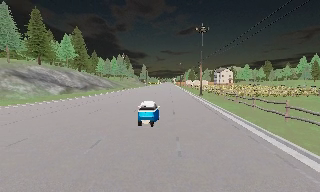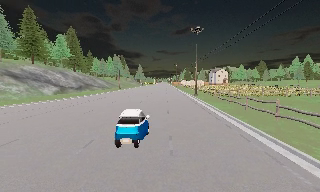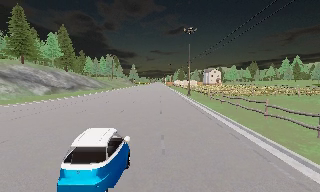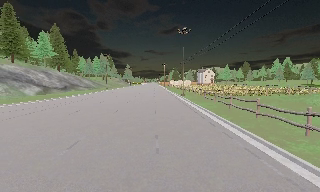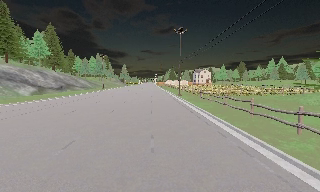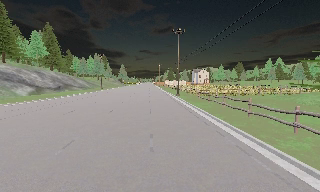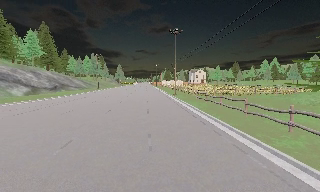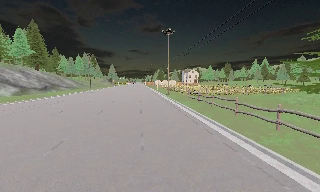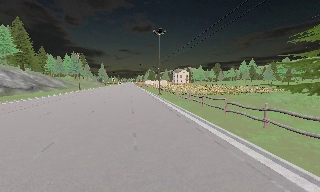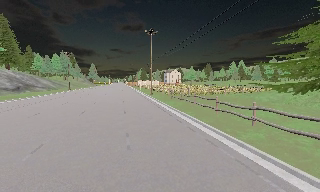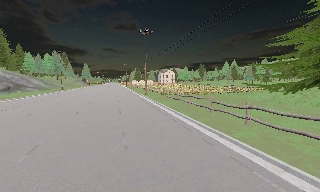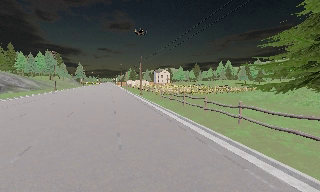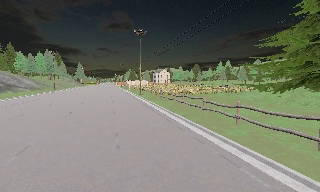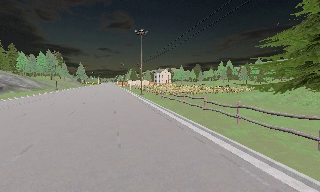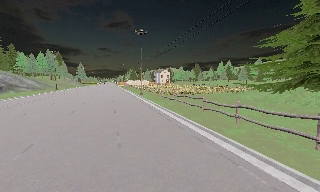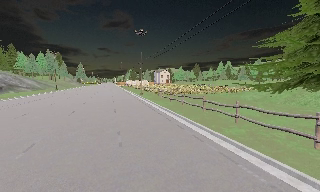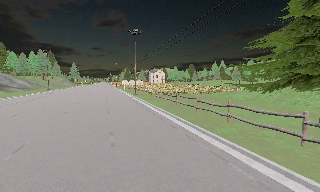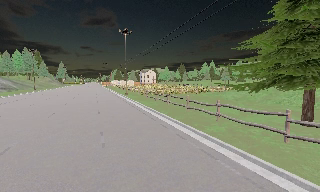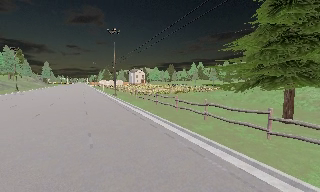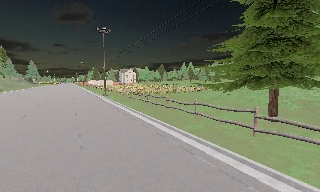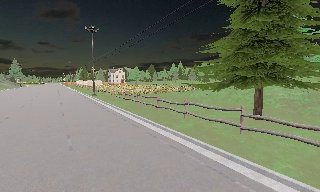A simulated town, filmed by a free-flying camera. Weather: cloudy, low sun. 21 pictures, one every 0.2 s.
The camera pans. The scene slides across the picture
to the left.
The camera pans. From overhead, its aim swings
clockwise.
0.0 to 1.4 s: The camera swings to its right by about 10 degrees, and the scene slides to the left.
1.4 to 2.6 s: The camera shifts only a little, or ends up much as it began.
2.6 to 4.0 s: The camera swings to its right by about 15 degrees, and the scene slides to the left.
The film runs backward here.
